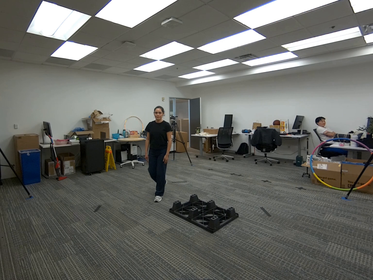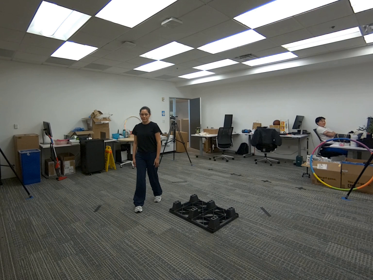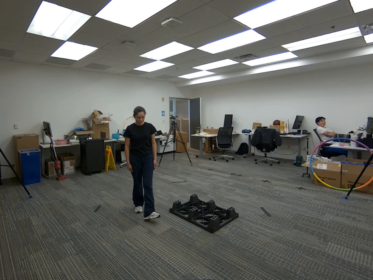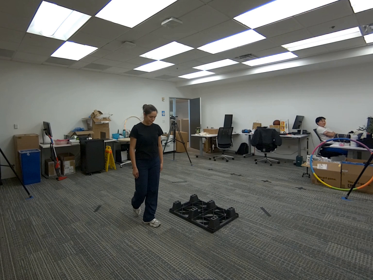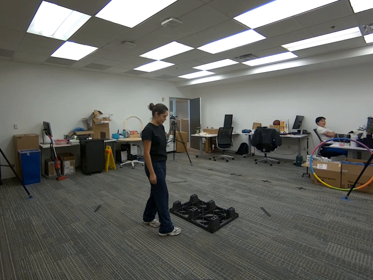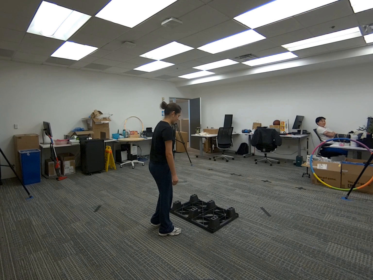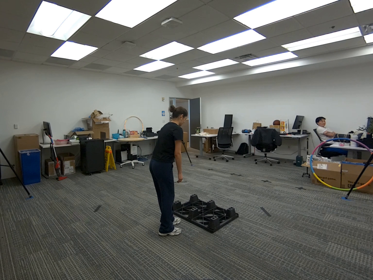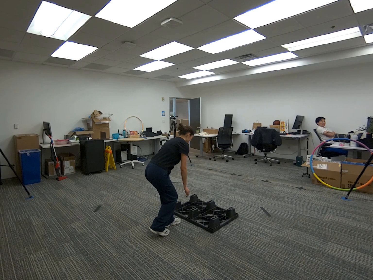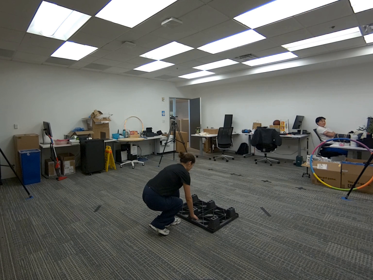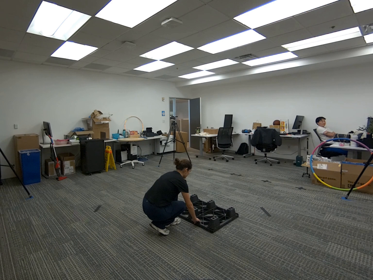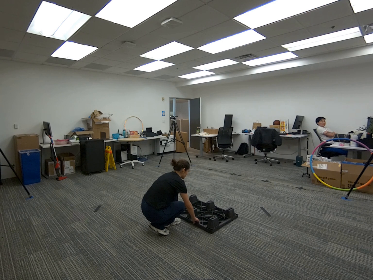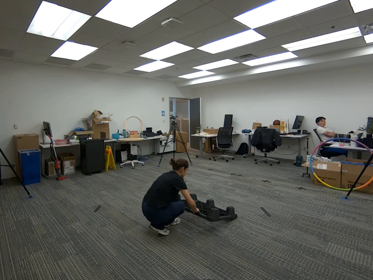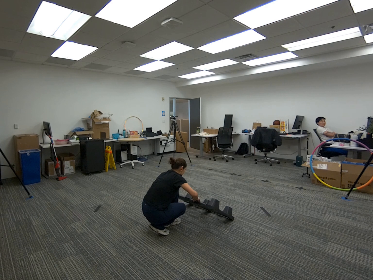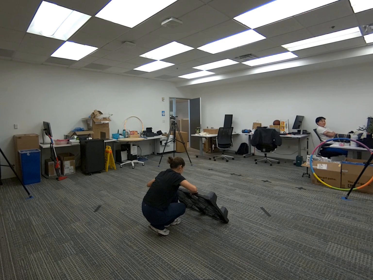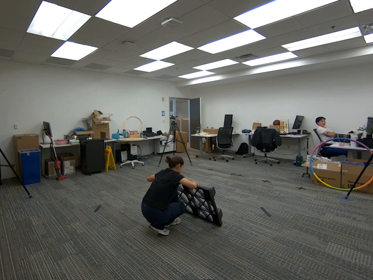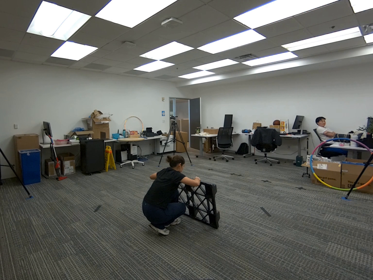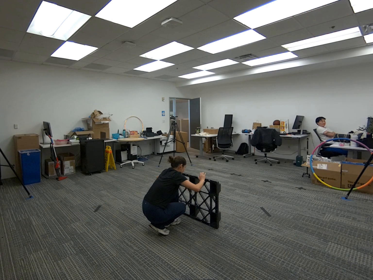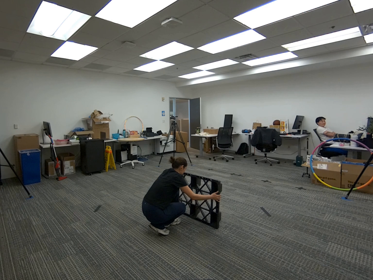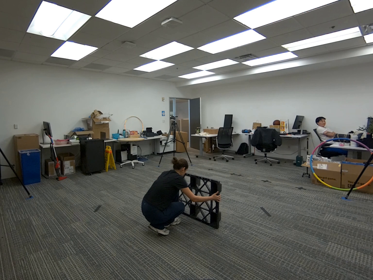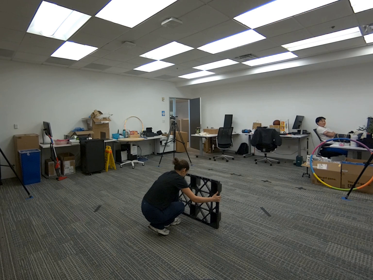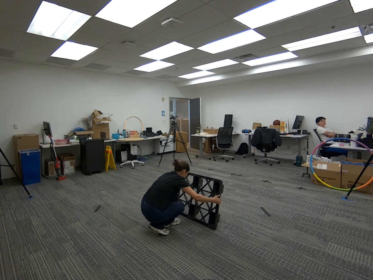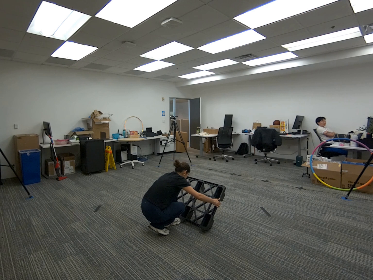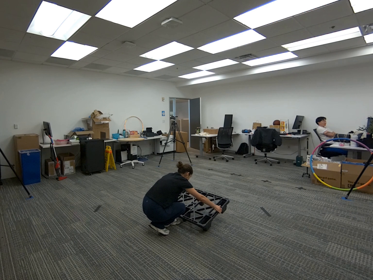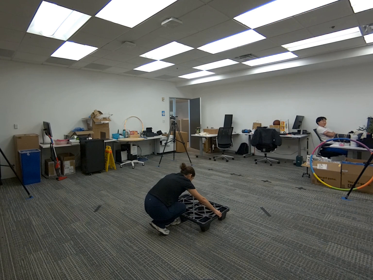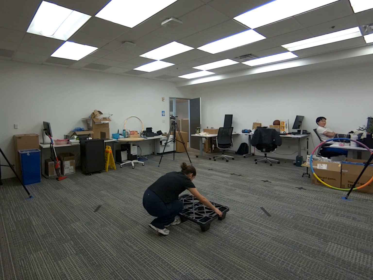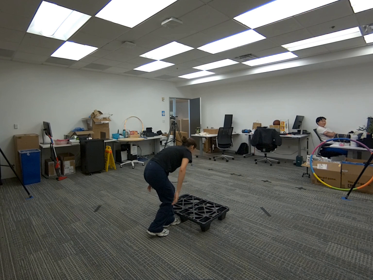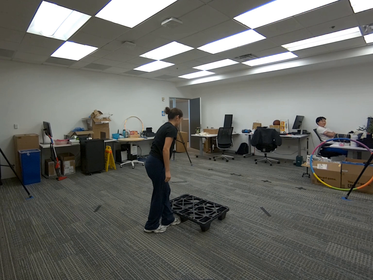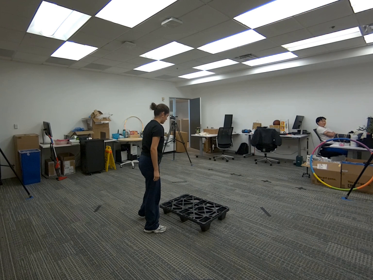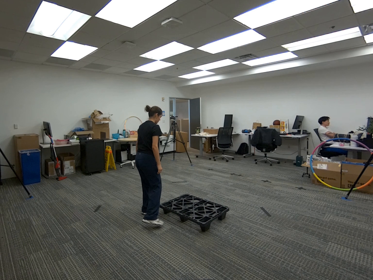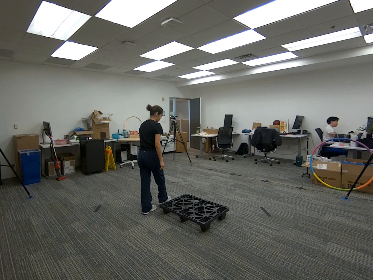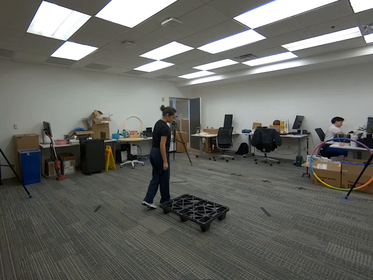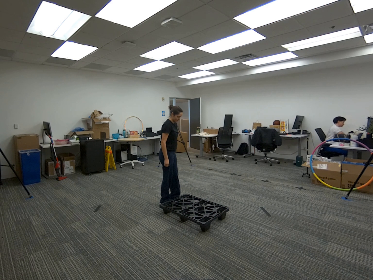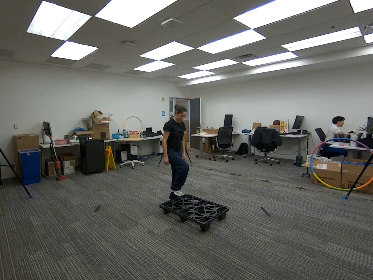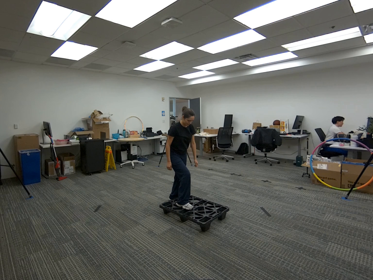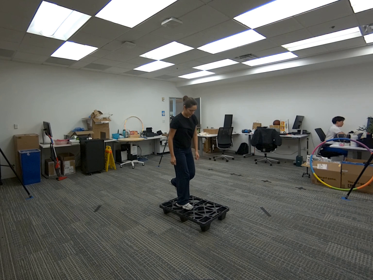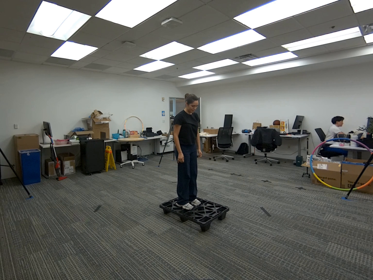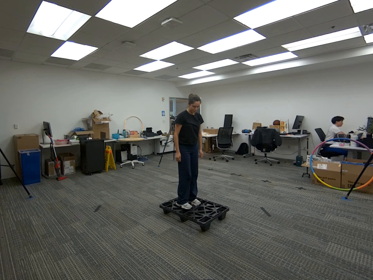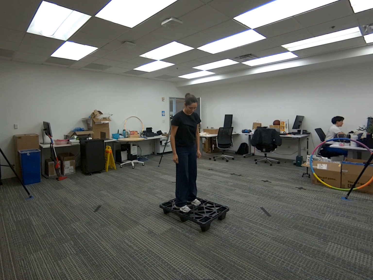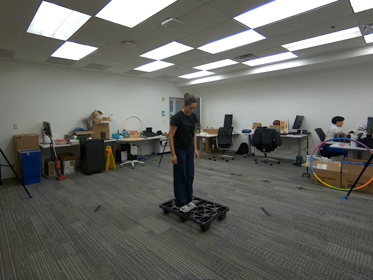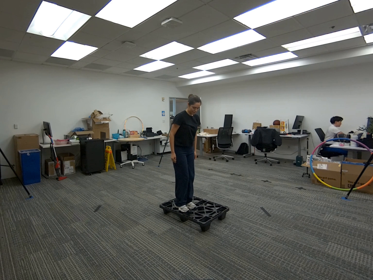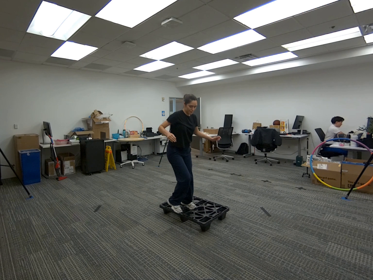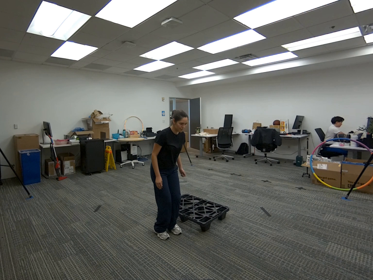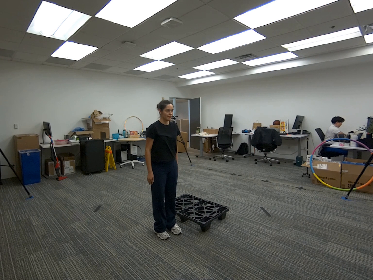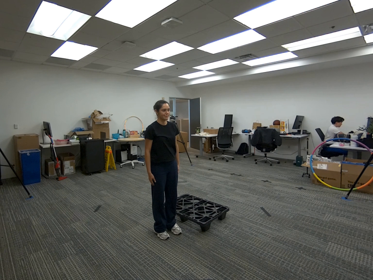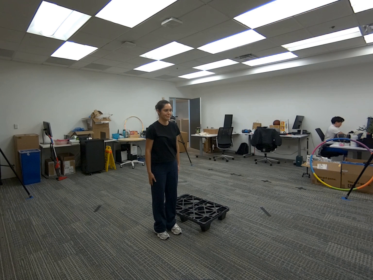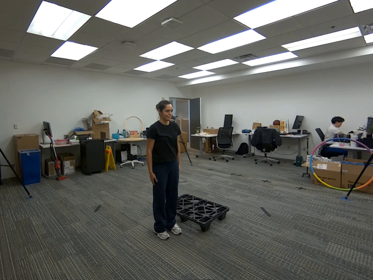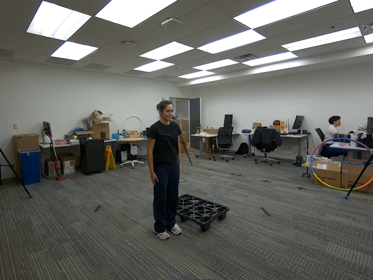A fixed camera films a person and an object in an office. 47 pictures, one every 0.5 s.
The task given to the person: Walk over to the black platfrom on the ground and flip the platfrom over and step onto the platform and jump of the platform using both feet.
